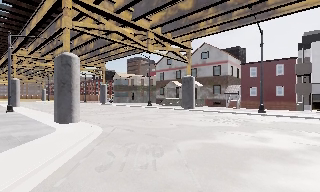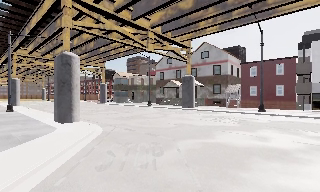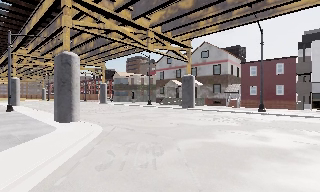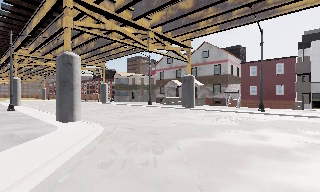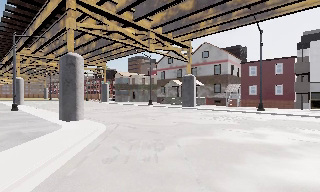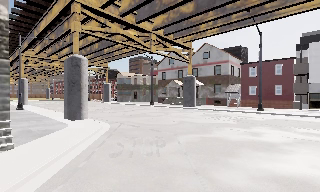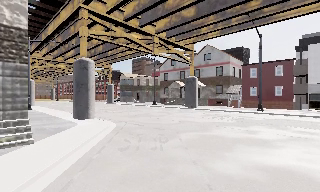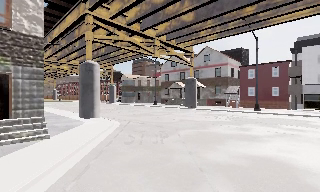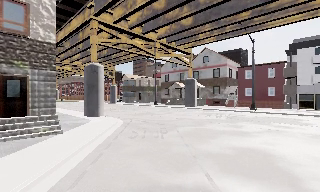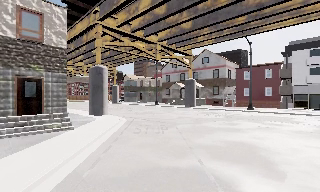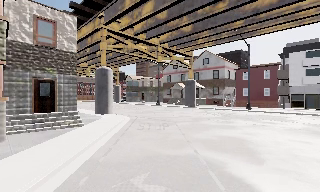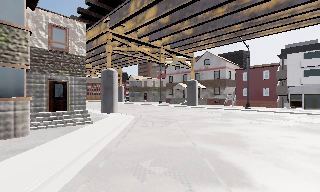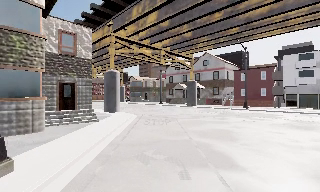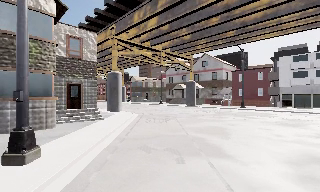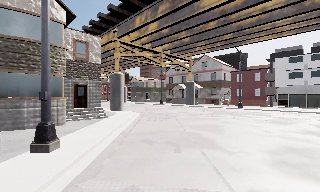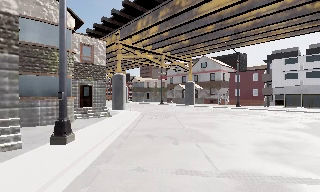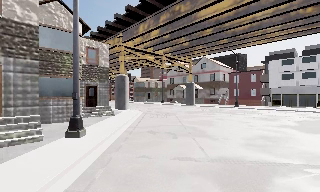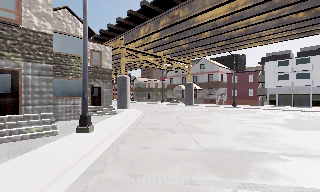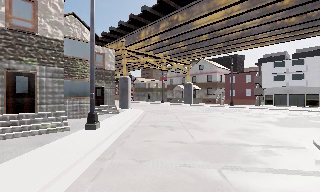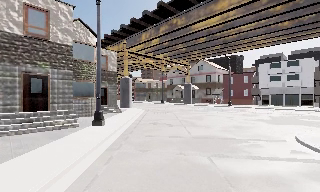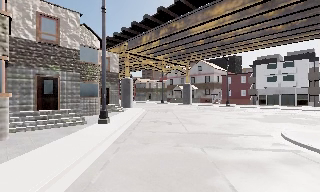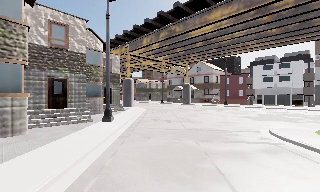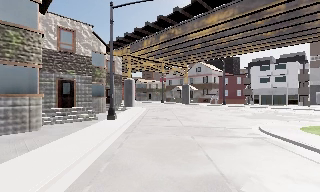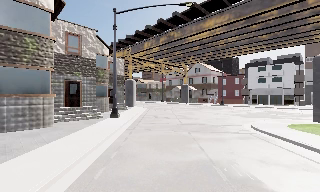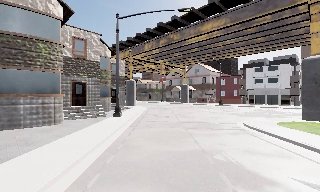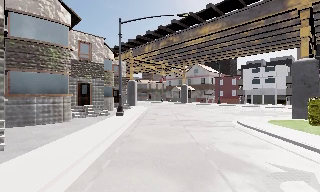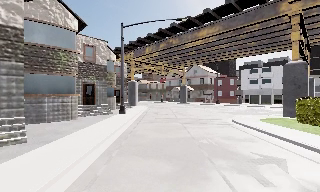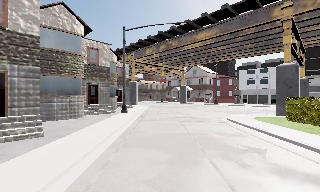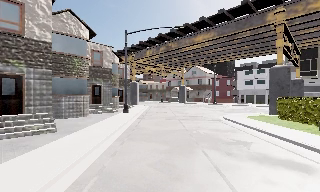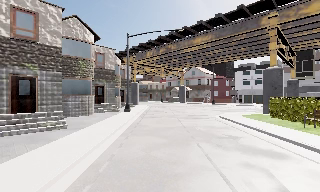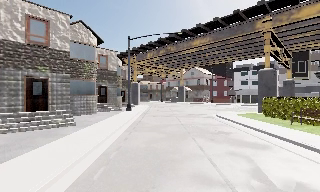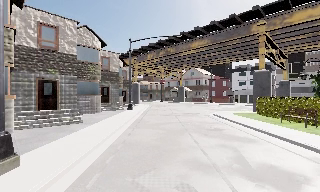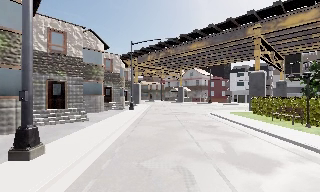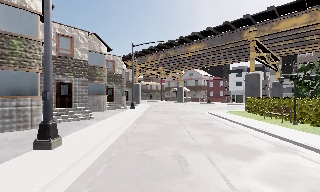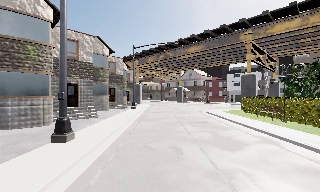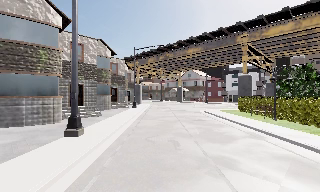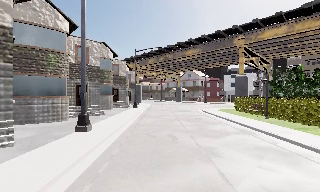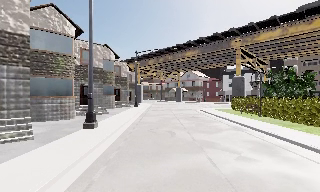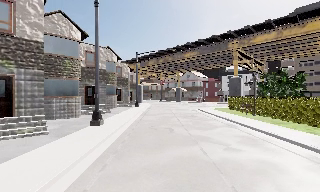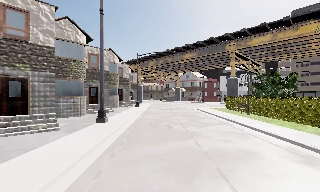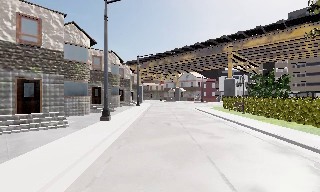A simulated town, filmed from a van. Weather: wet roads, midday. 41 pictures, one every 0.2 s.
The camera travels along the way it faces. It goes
backward.
0.0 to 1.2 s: The camera travels backward, about 1.5 m, so what stands in front gets smaller. It gains speed.
1.2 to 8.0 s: The camera travels backward, about 35 m, so what stands in front gets smaller.
The film runs backward here.
